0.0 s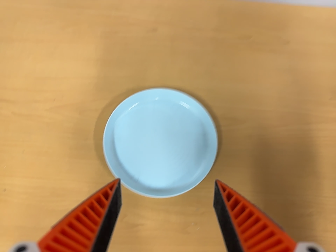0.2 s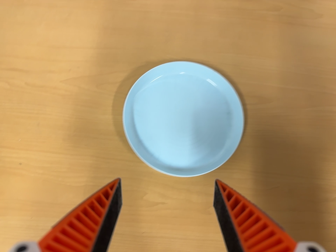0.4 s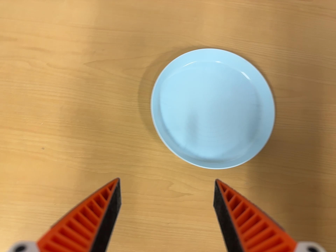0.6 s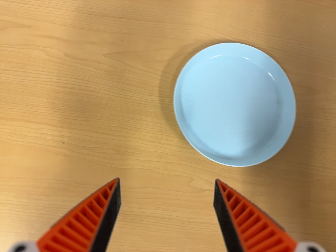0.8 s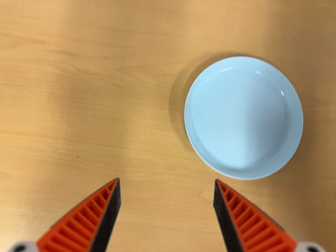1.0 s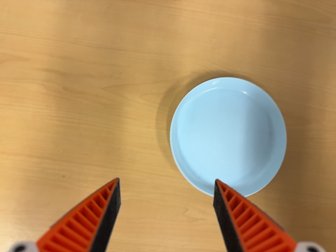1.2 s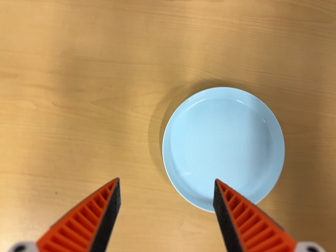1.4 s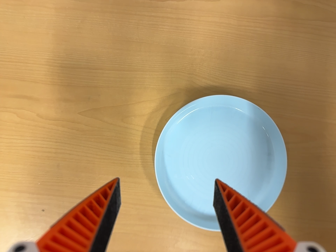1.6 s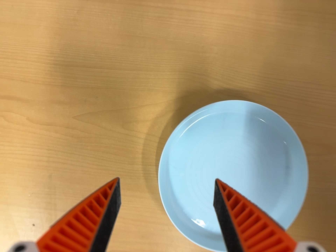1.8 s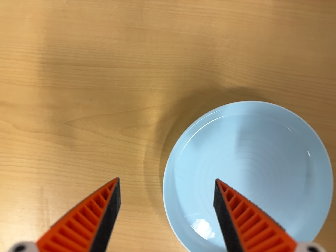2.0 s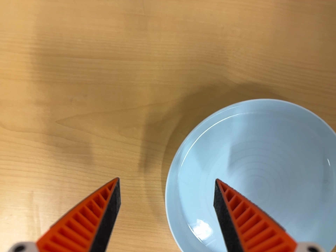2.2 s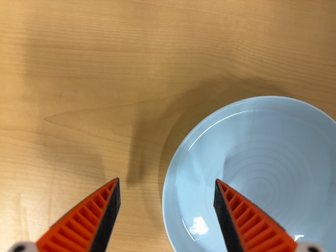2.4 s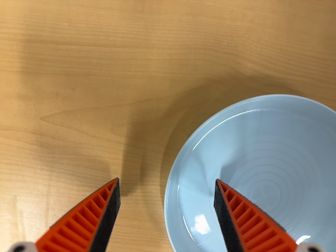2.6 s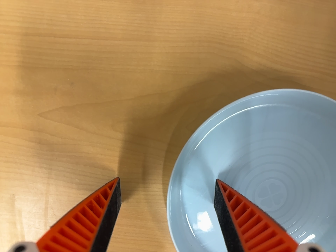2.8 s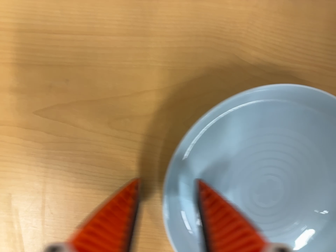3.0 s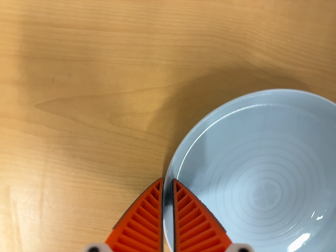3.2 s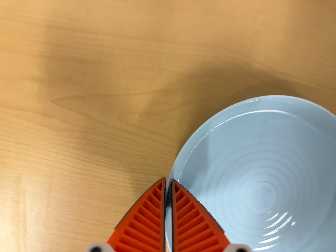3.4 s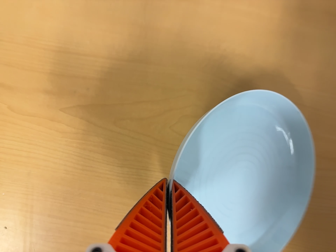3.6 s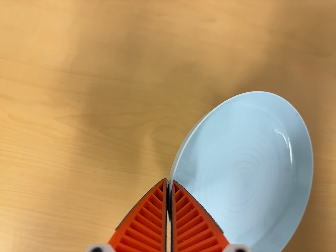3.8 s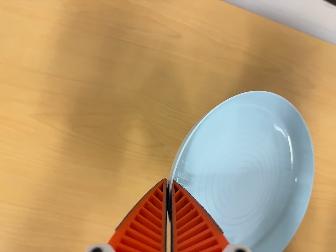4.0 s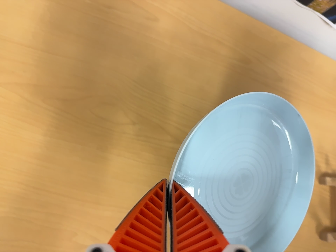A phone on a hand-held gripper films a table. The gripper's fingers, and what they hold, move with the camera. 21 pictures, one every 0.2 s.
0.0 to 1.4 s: The camera travels toward the top of its view and to its left, about 18 cm. Its aim tips toward the bottom of its view by about 20 degrees.
1.4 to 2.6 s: The camera travels forward and toward the top of its view, about 16 cm, so what stands in front looms larger. Its aim tips toward the bottom of its view by about 10 degrees.
2.6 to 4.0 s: The camera swings to its right by about 15 degrees, and the scene slides to the left. It travels backward and toward the bottom of its view, about 22 cm, so what stands in front gets smaller. Its aim tips toward the top of its view by about 20 degrees. It rolls about its line of sight by about 10 degrees, and the scene rotates clockwise.
The film runs forward here.
